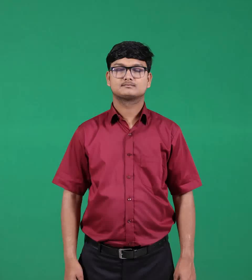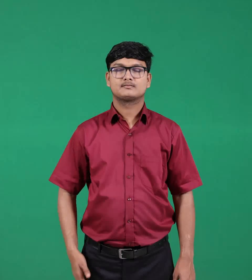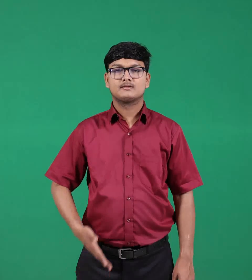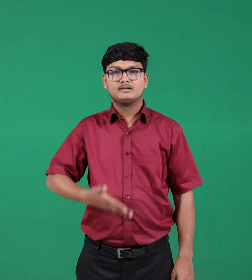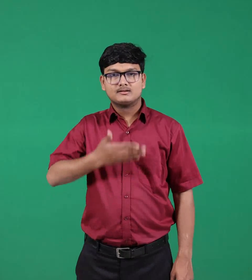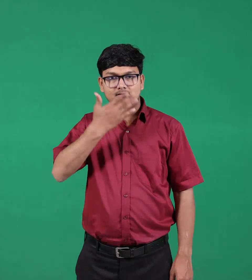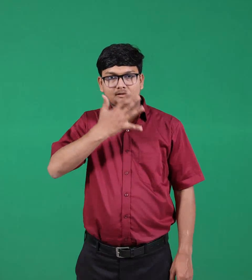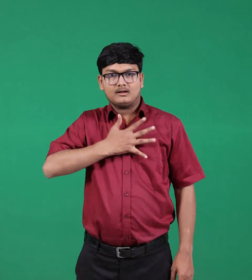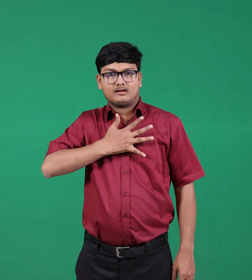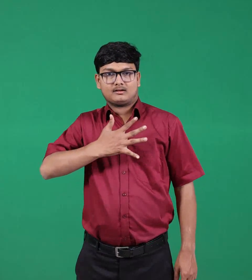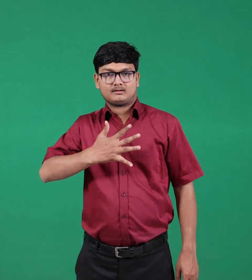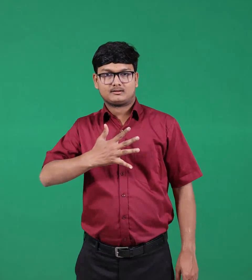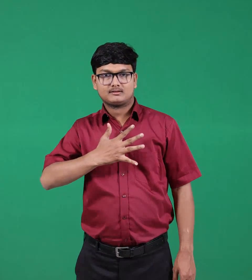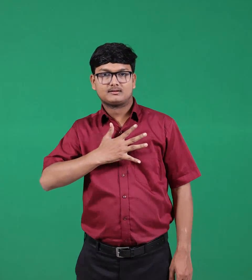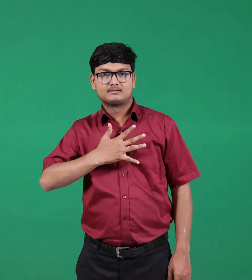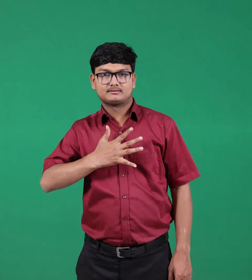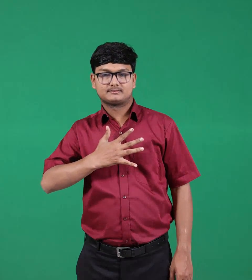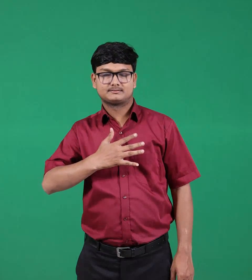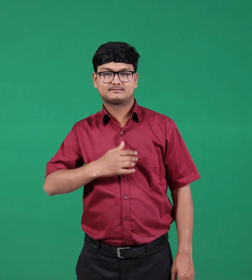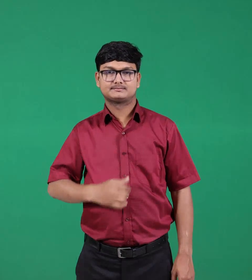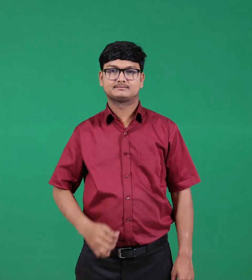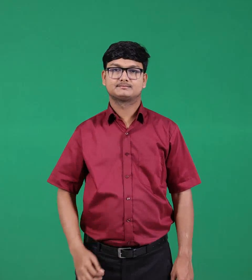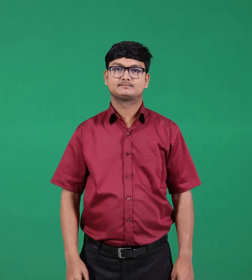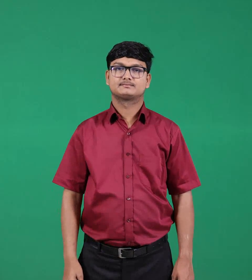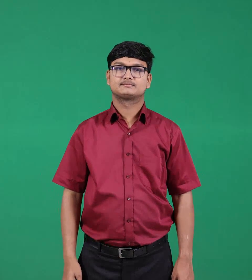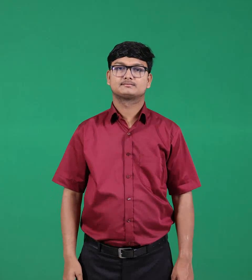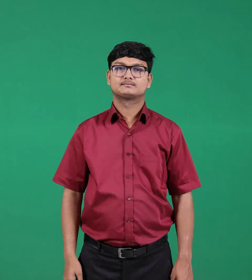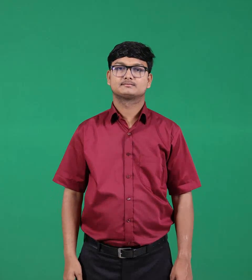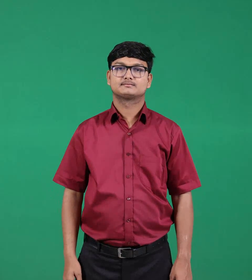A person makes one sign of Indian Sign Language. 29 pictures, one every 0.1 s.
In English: breathe
